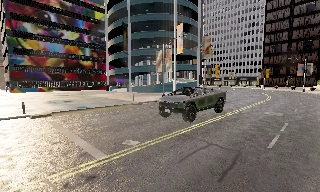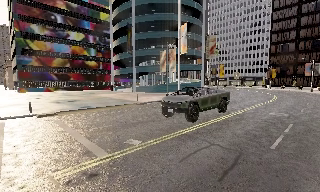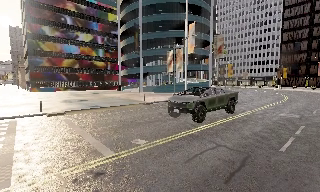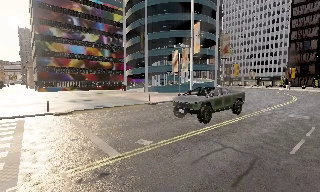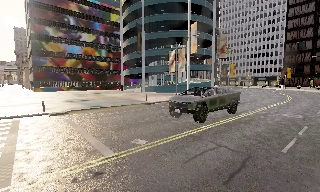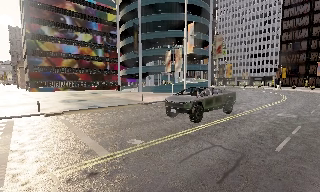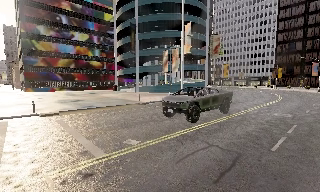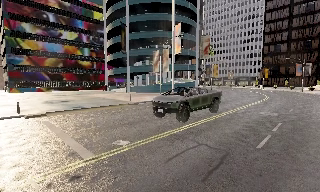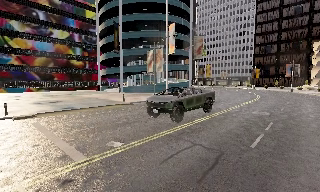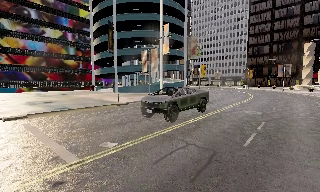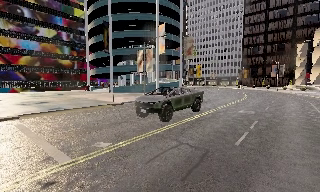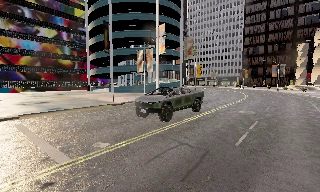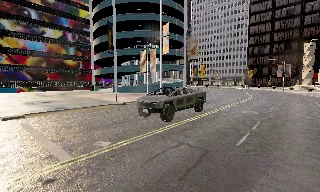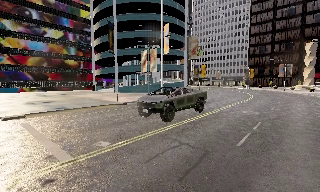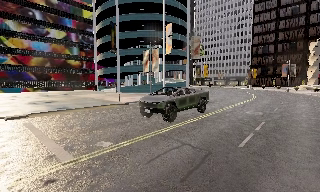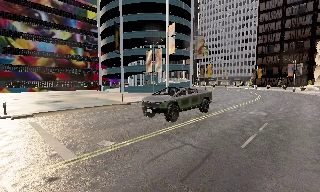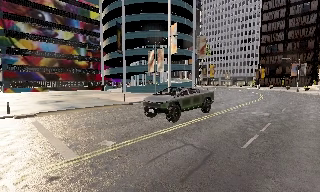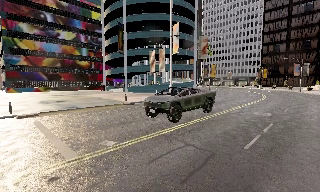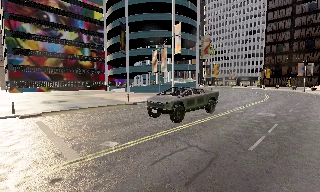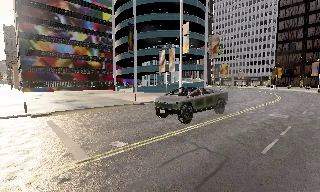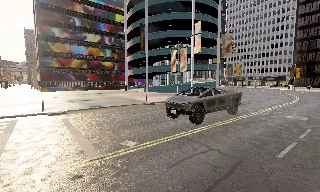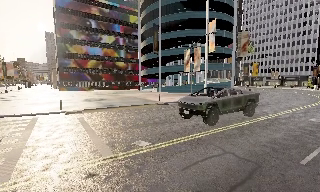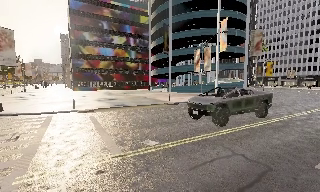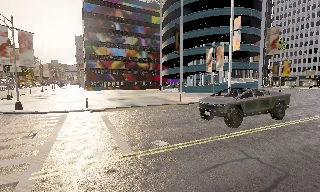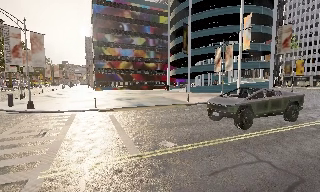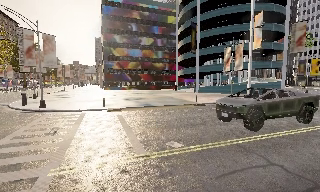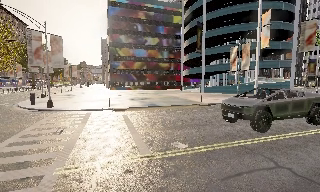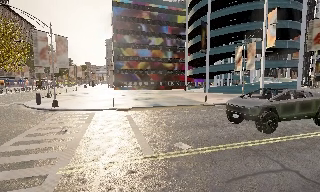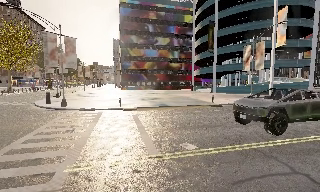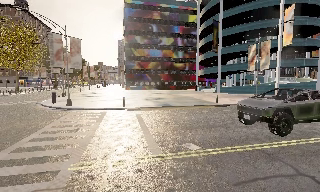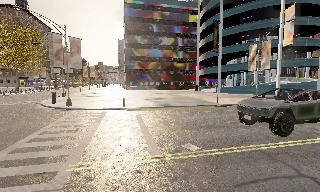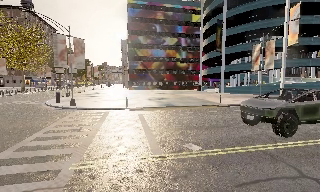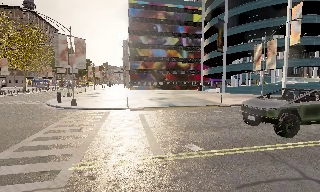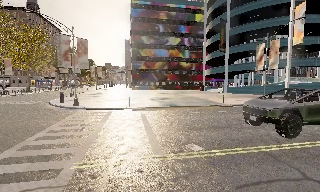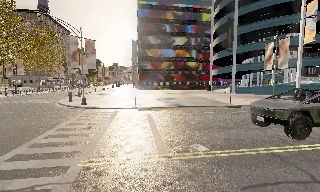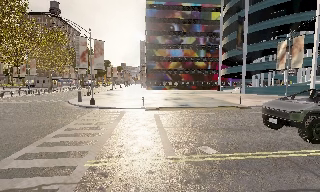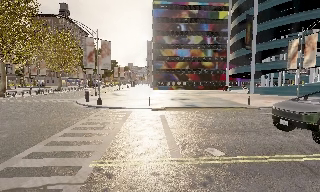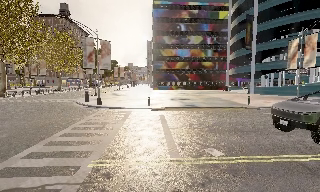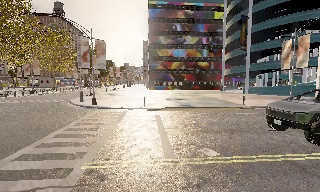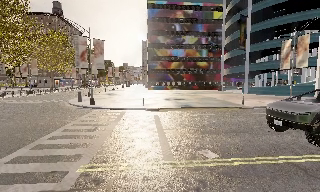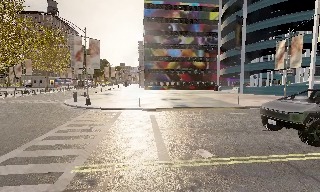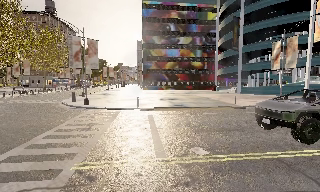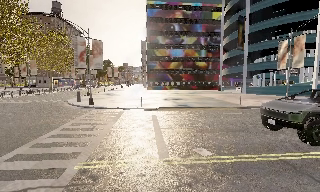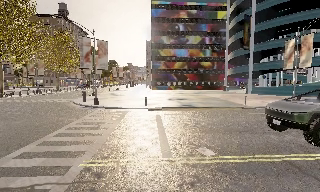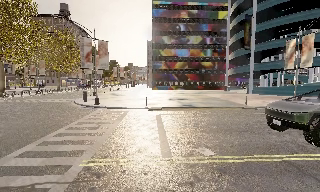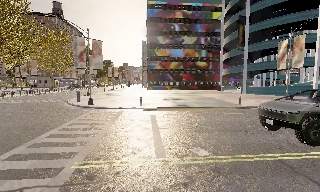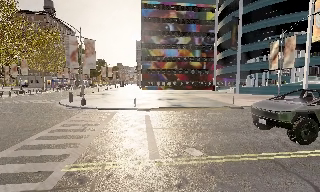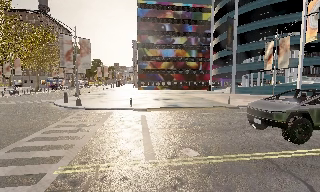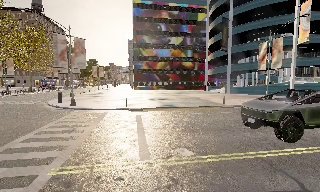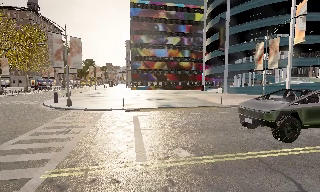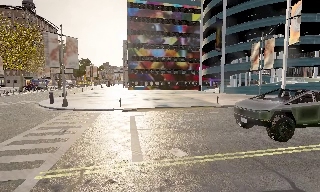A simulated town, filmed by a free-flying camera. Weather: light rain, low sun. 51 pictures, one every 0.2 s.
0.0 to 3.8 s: The camera travels to its right, about 1 m.
3.8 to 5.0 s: The camera swings to its left by about 20 degrees, and the scene slides to the right.
5.0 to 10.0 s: The camera travels to its right and forward, about 1 m.
The film runs forward here.
